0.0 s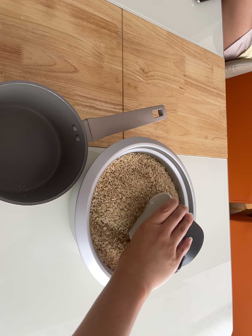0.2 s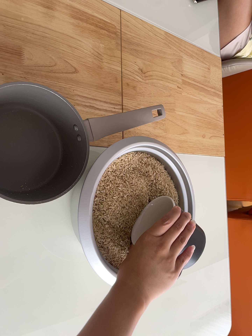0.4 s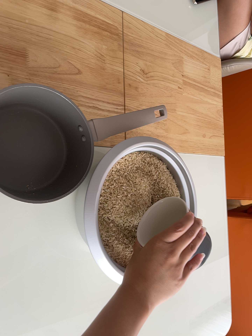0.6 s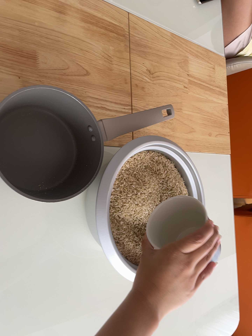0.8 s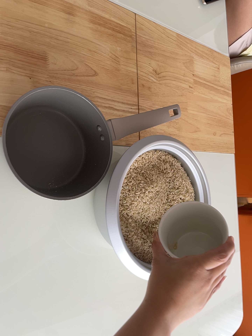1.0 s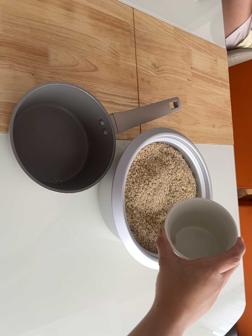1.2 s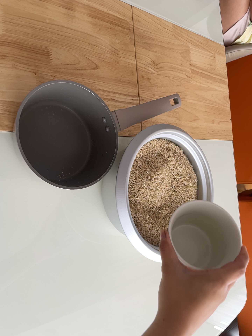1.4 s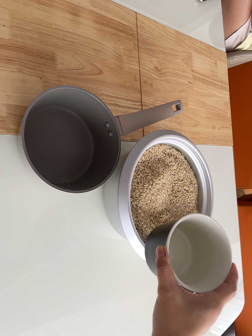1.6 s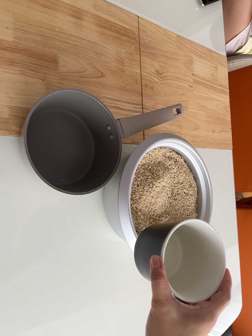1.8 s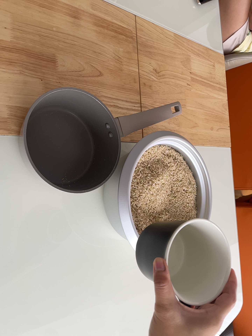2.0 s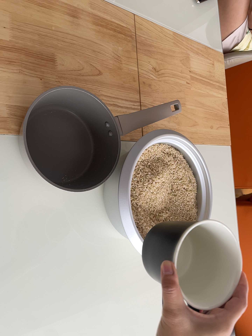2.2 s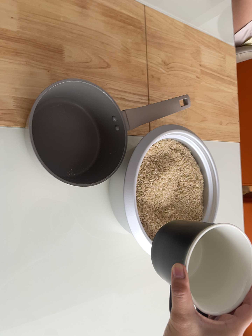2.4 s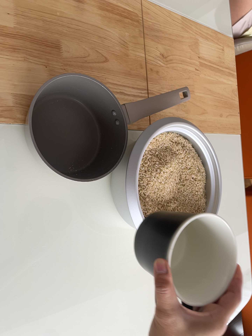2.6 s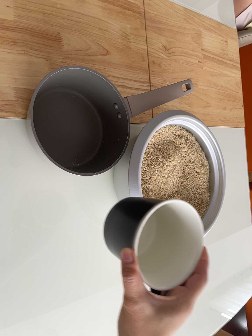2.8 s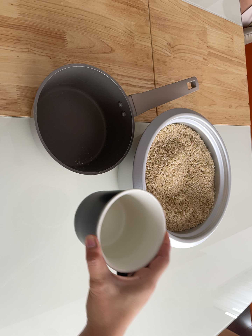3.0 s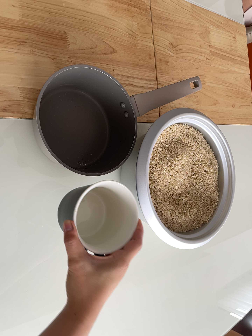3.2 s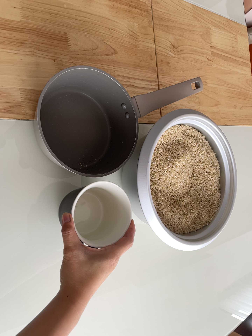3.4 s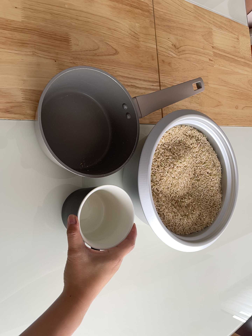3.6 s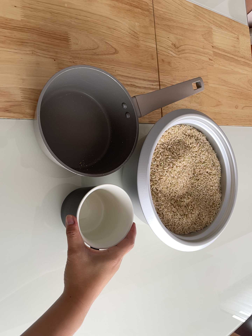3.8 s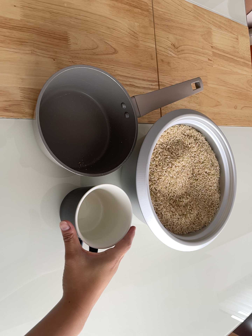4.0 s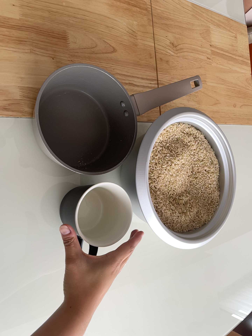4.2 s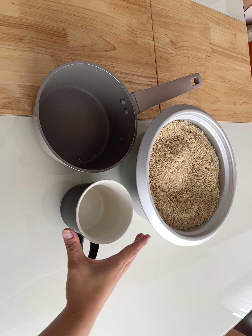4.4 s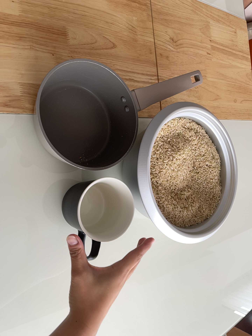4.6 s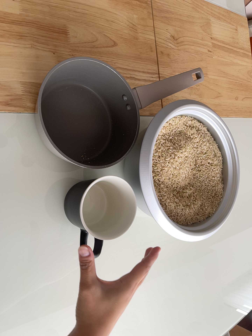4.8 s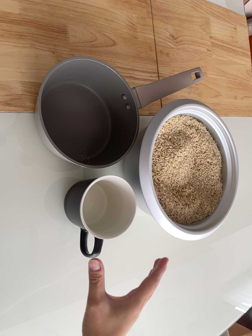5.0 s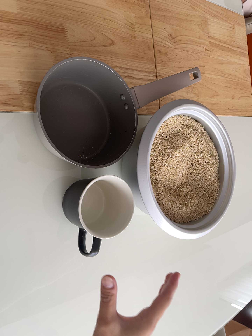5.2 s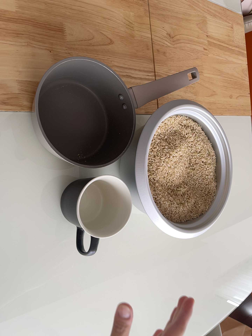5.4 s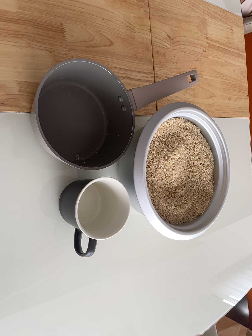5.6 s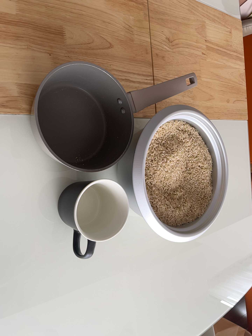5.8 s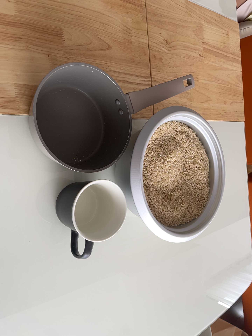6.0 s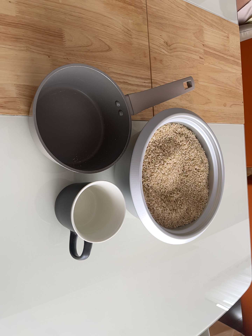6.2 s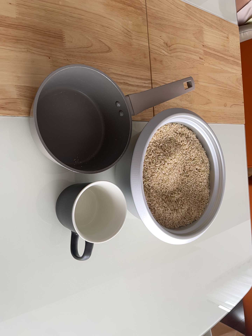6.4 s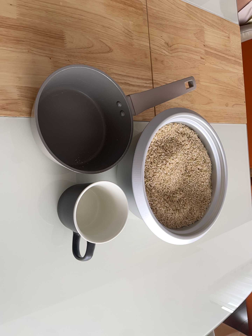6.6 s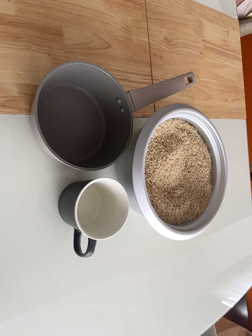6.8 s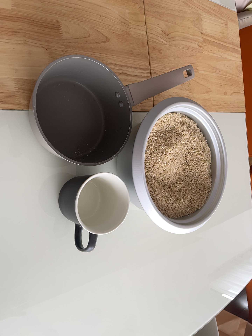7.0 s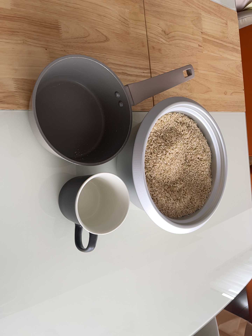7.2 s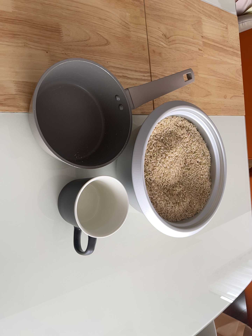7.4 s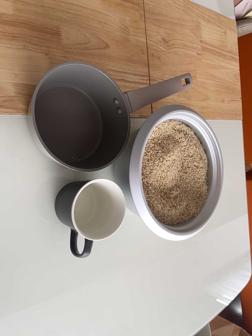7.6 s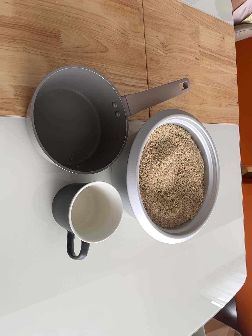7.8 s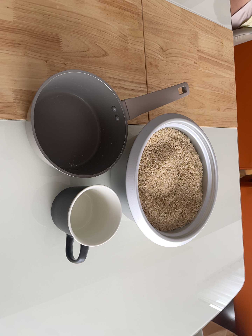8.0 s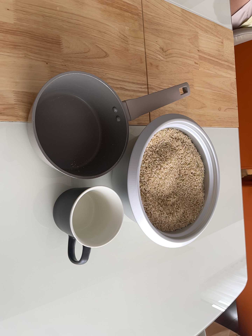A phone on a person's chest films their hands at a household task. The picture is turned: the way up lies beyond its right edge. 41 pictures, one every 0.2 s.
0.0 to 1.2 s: The camera travels to its left, about 7 cm, so close, fixed things drift to the right.
1.2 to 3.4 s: The camera shifts only a little, or ends up much as it began.
3.4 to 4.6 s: The camera keeps its place and its aim.
4.6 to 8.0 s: The camera shifts only a little, or ends up much as it began.
The film runs backward here.
